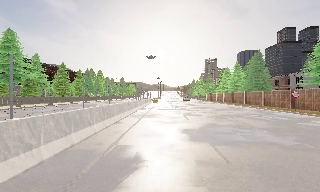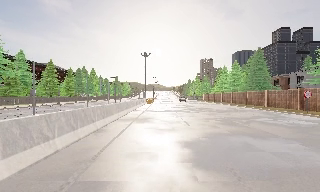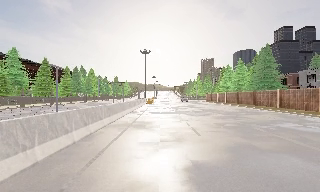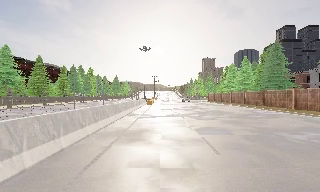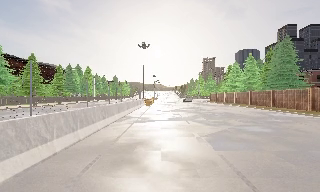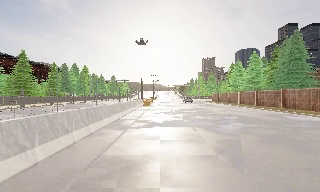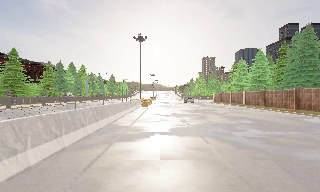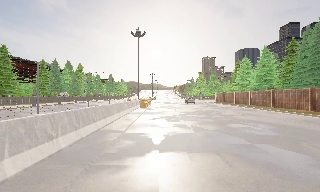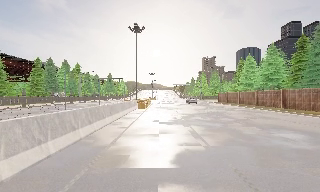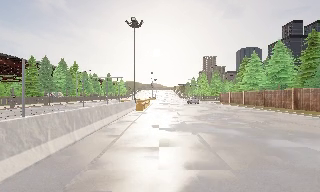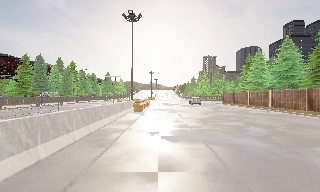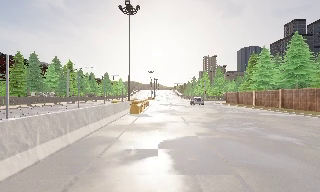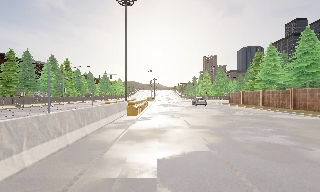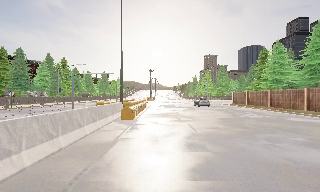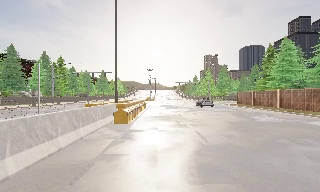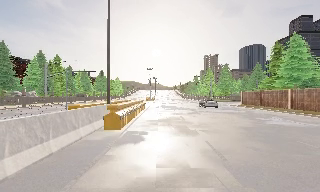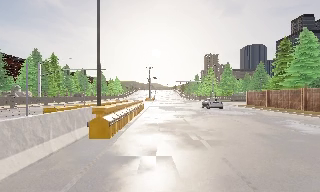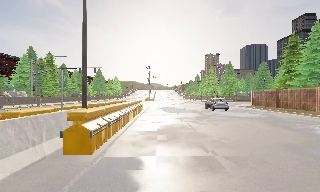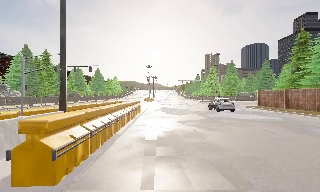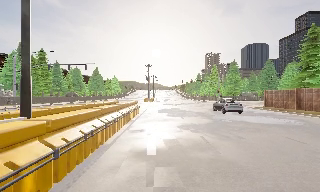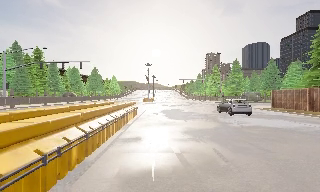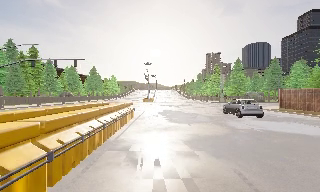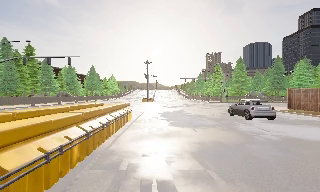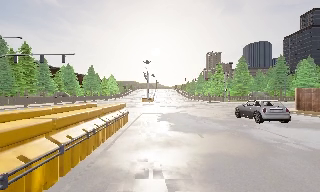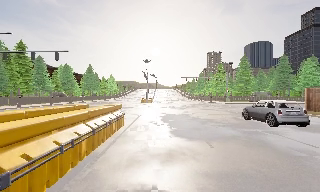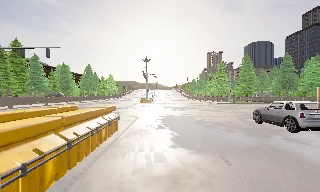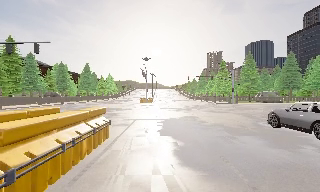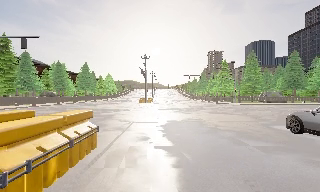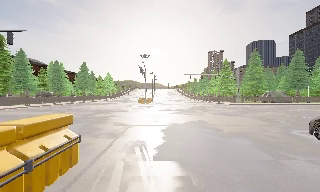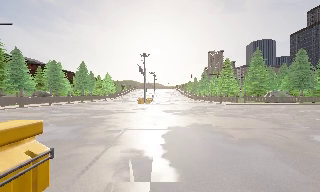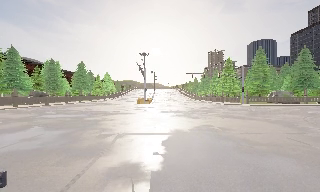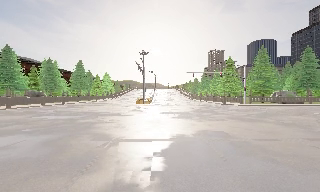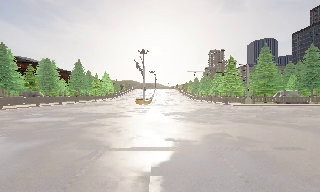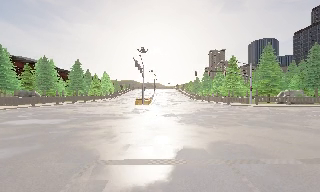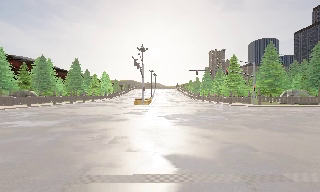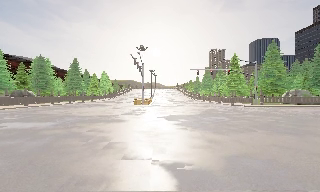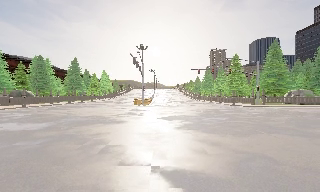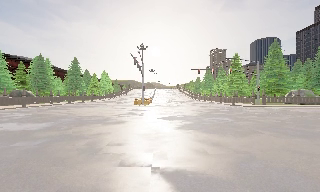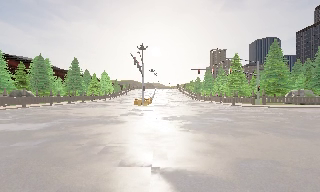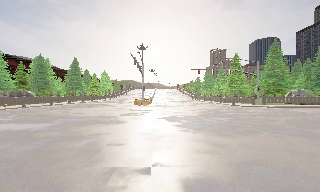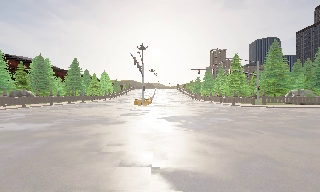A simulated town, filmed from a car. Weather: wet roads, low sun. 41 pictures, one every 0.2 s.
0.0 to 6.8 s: The camera travels forward, about 55 m, so what stands in front looms larger. It loses speed.
6.8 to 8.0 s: The camera travels forward, about 1 m, so what stands in front looms larger. It loses speed.
The film runs forward here.
